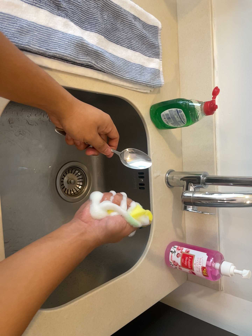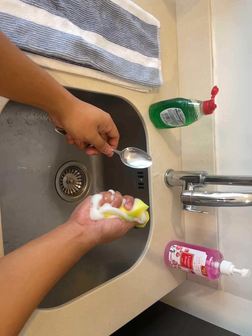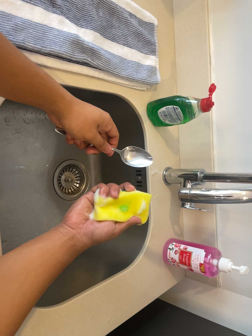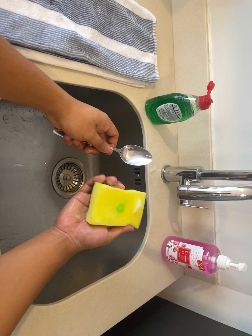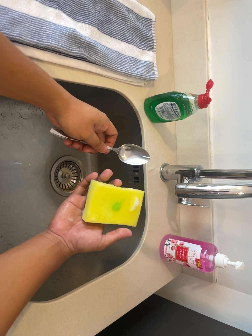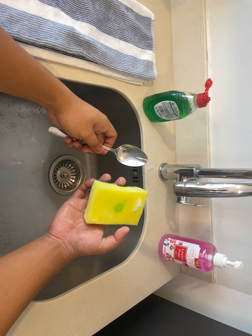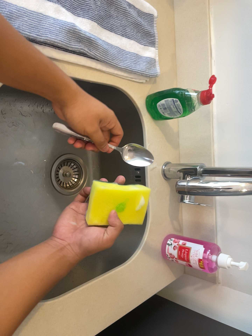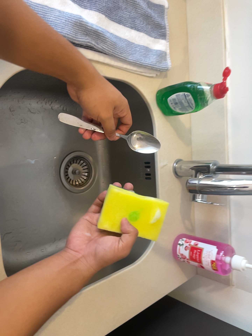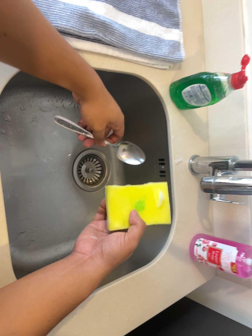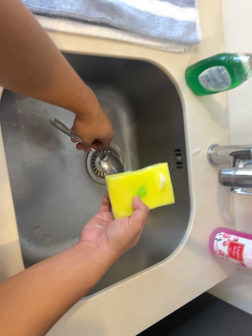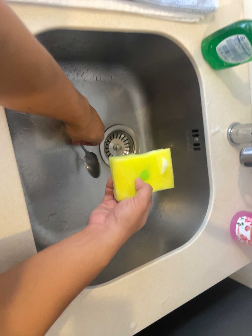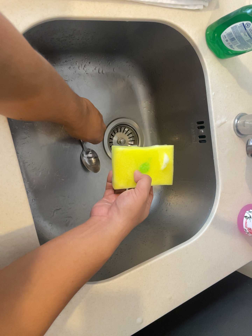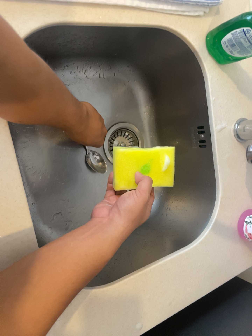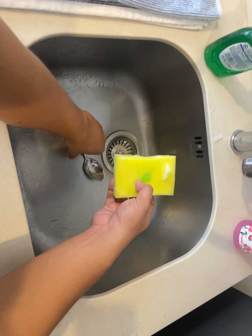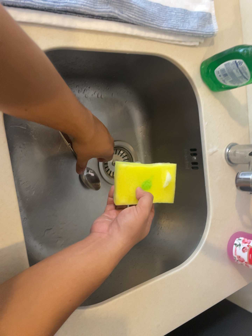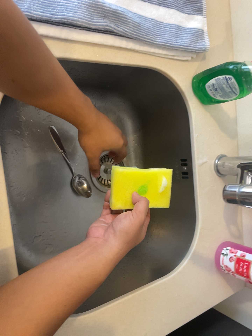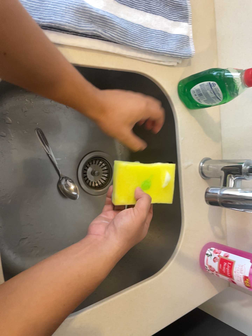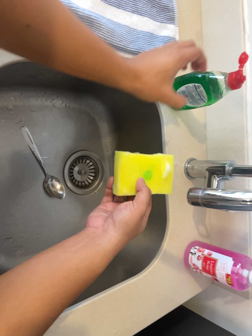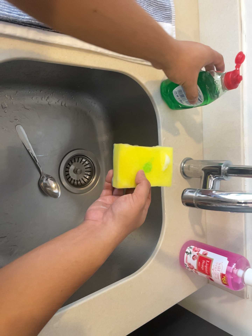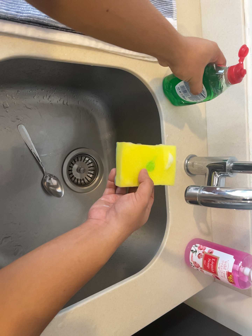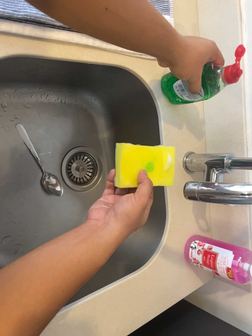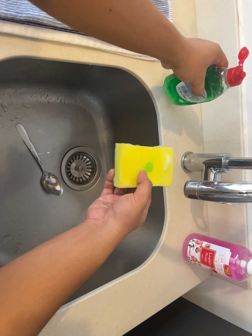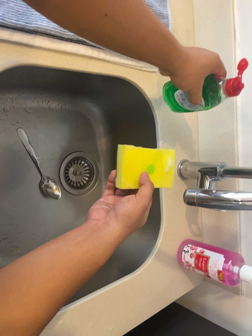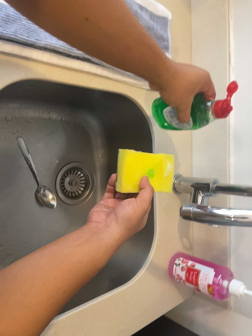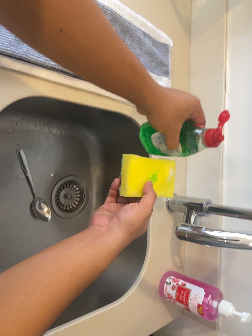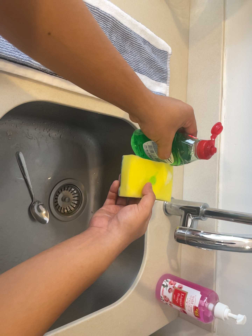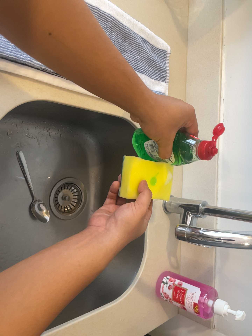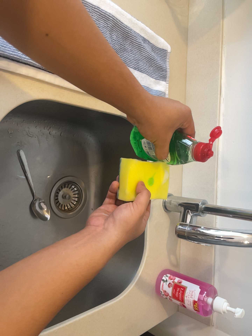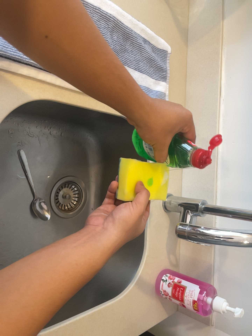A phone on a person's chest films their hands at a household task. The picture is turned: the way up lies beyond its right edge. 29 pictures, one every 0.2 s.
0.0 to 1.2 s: The camera shifts only a little, or ends up much as it began.
1.2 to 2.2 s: The camera pans to its left by about 15 degrees. It travels forward, about 10 cm, so what stands in front looms larger. Its aim tips toward the bottom of its view by about 10 degrees, and the scene shifts upward.
2.2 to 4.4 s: The scene slides to the left, as the camera pans about 10 degrees to its right.
4.4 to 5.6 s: The camera travels backward, about 7 cm, so what stands in front gets smaller.
The film runs backward here.
